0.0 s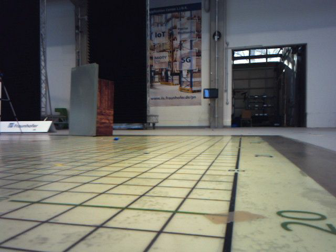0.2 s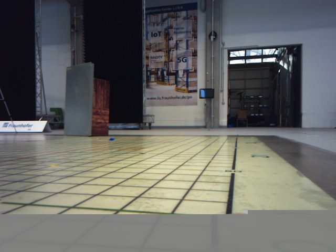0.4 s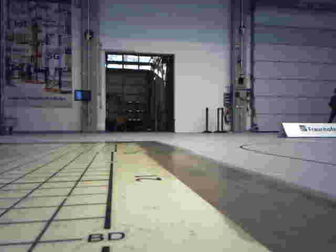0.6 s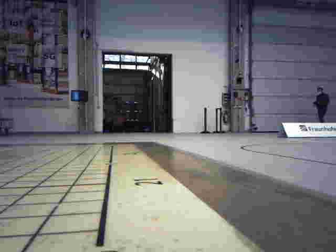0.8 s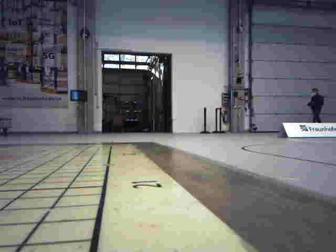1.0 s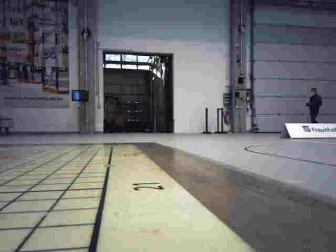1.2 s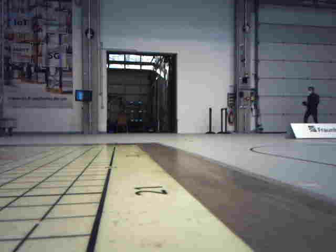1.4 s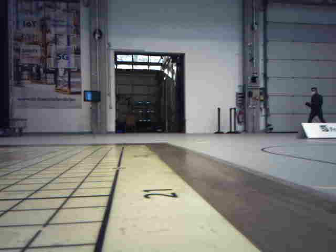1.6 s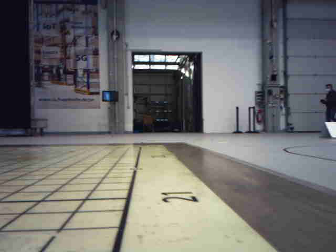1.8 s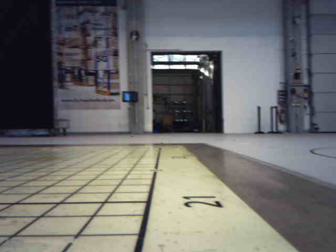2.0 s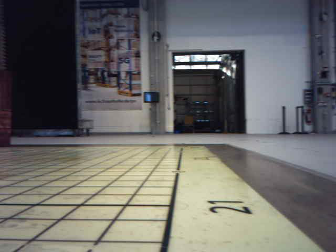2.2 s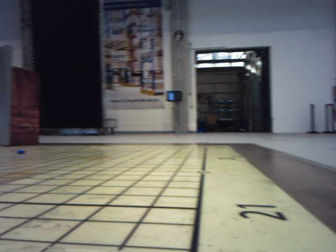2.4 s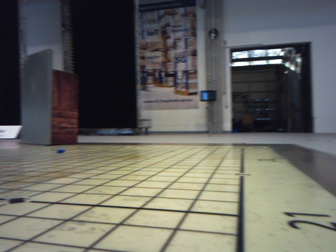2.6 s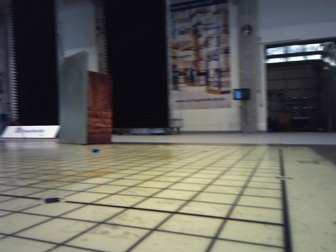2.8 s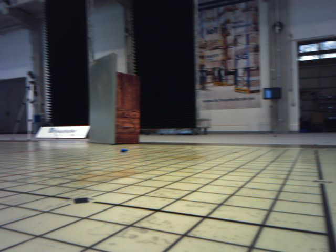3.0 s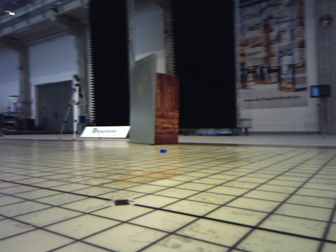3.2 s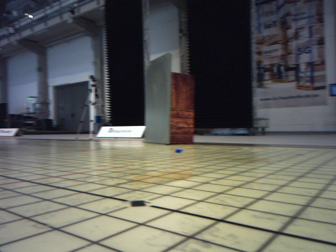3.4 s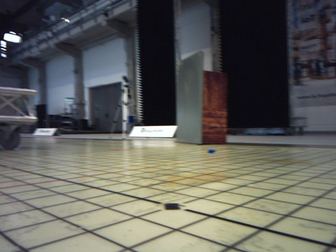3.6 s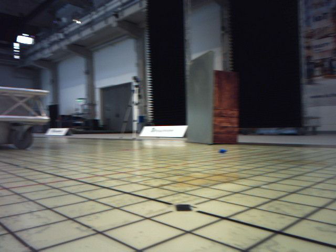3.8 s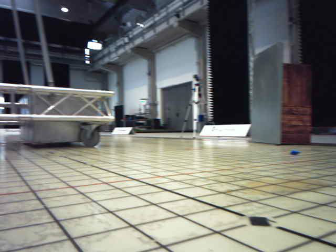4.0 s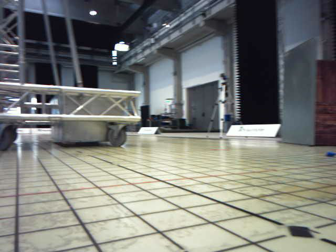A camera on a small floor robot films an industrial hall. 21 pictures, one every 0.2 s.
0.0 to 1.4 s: The camera travels forward, about 0.3 m, so what stands in front looms larger.
1.4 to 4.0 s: The camera pans to its left, which is counterclockwise from overhead, by about 70 degrees. It travels forward, about 0.4 m.
The film runs forward here.
